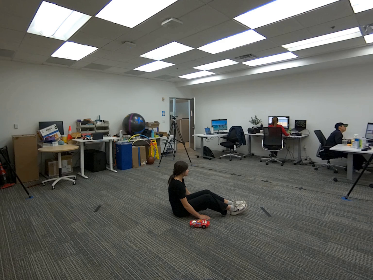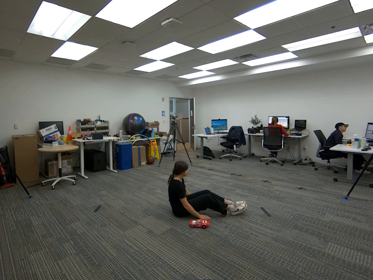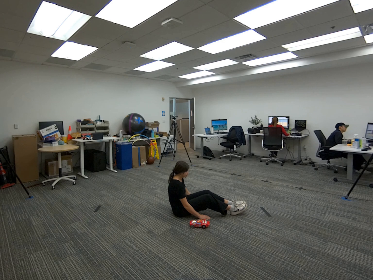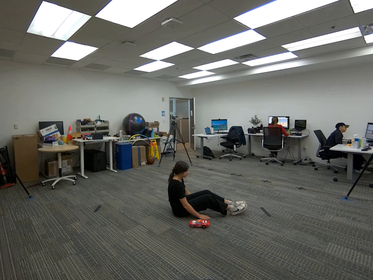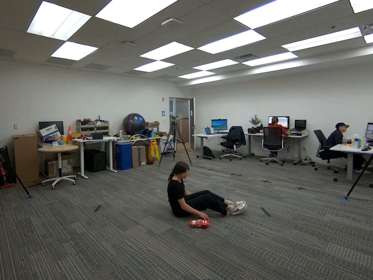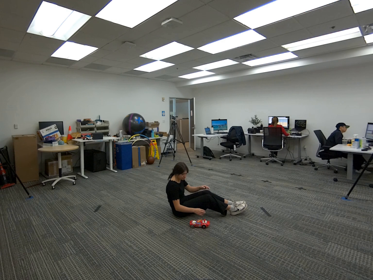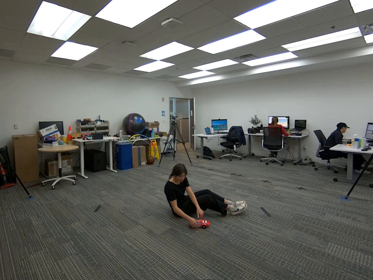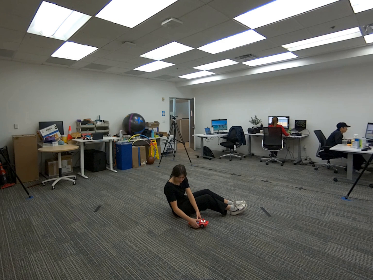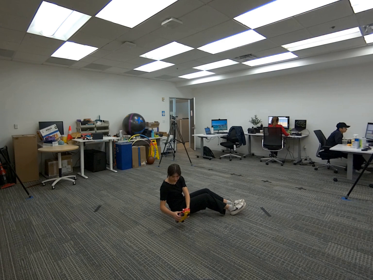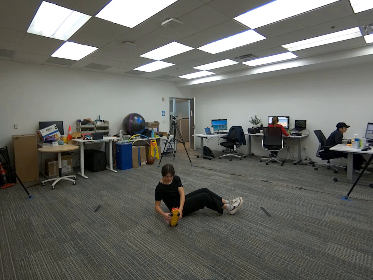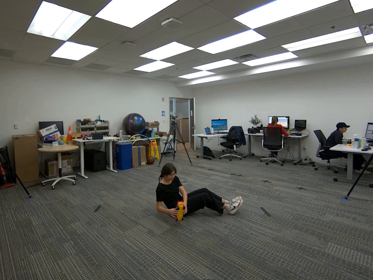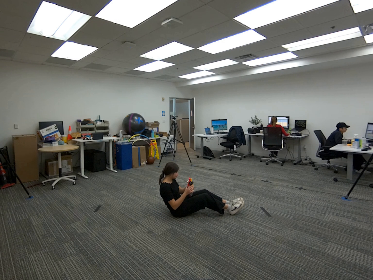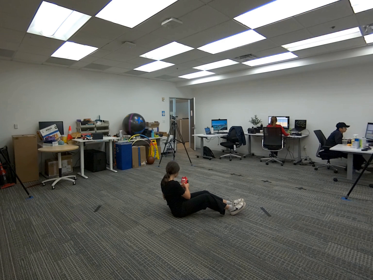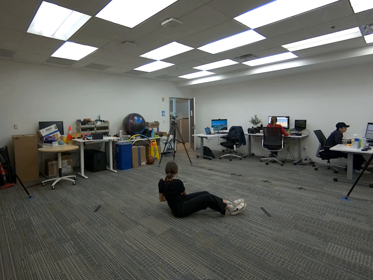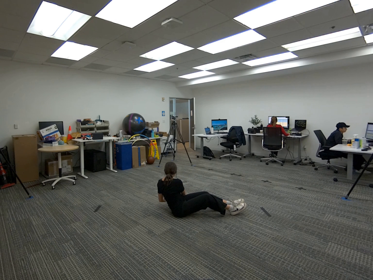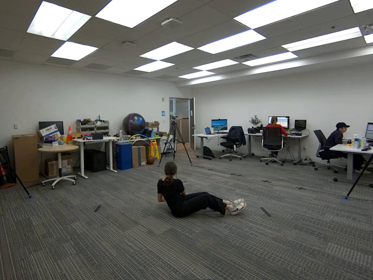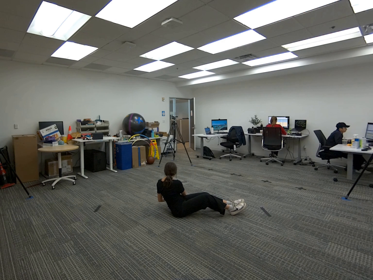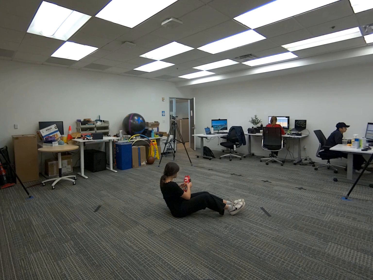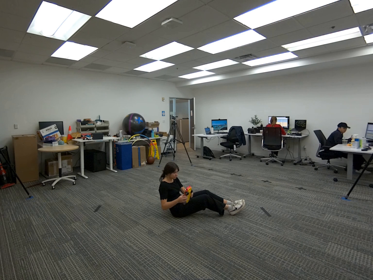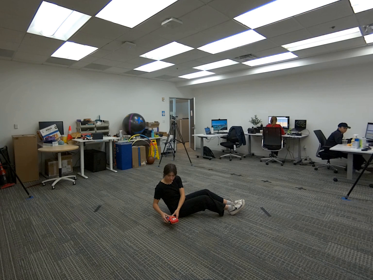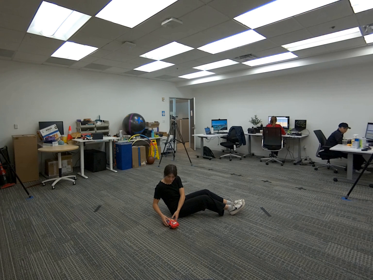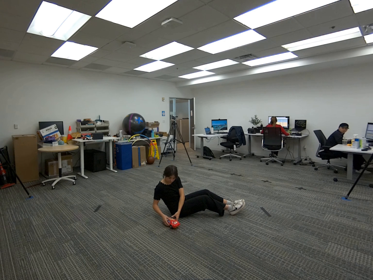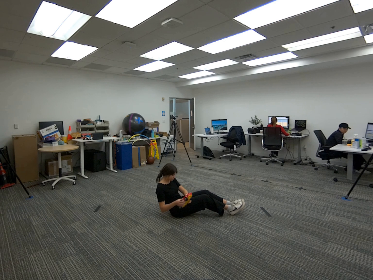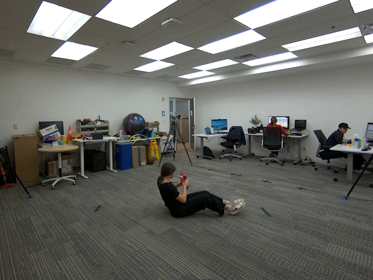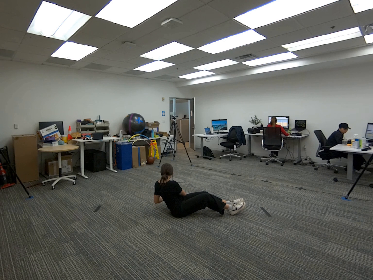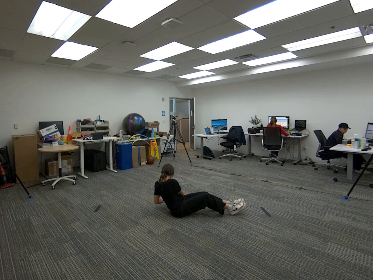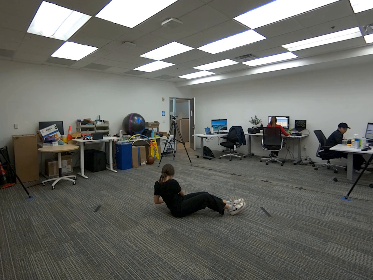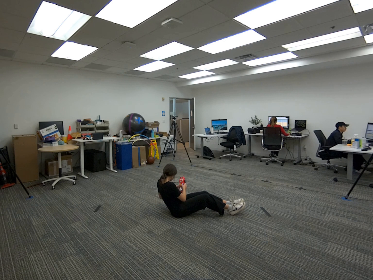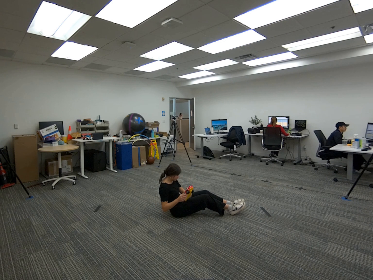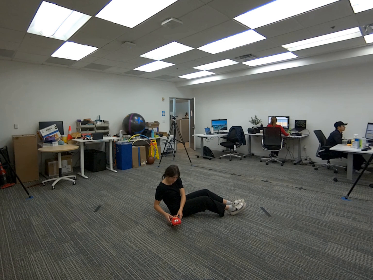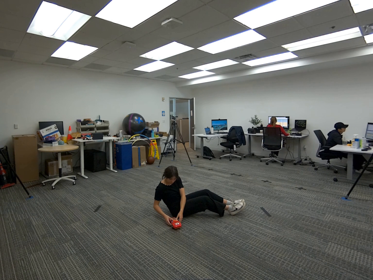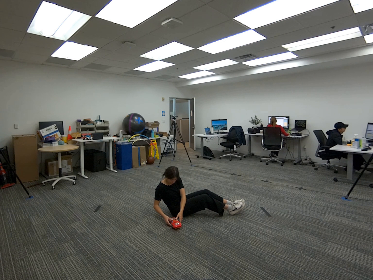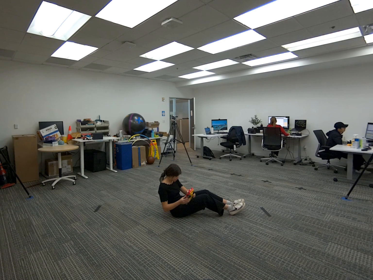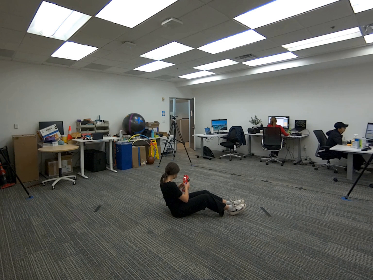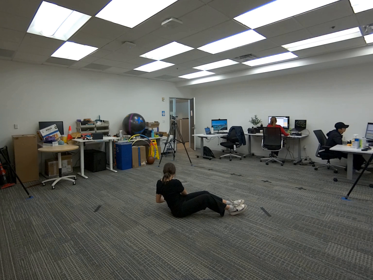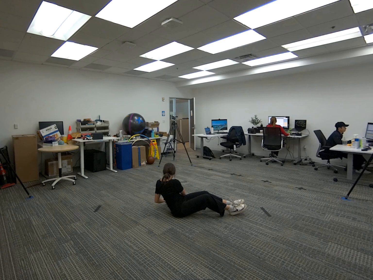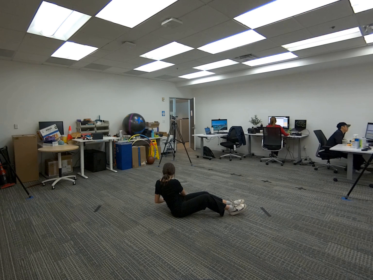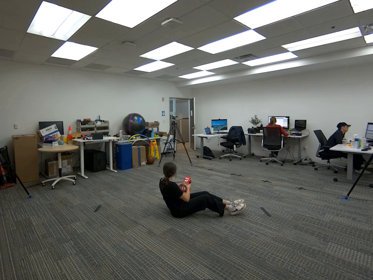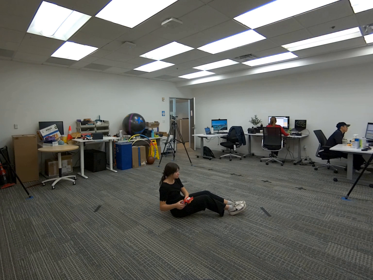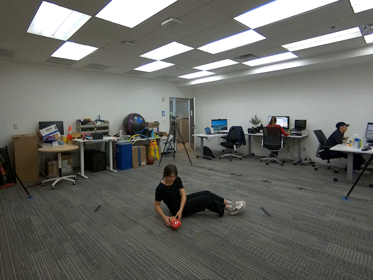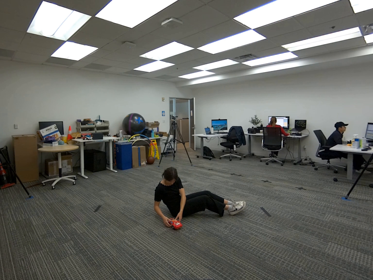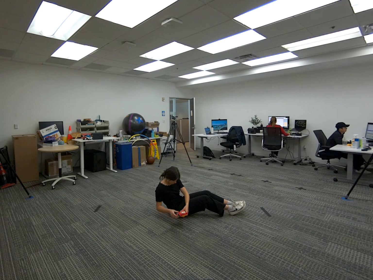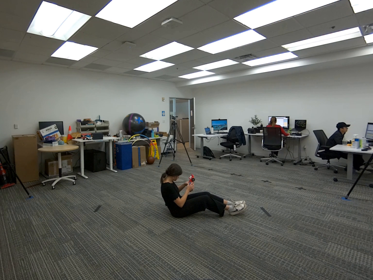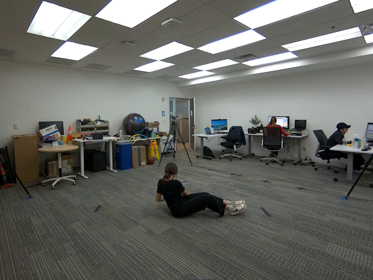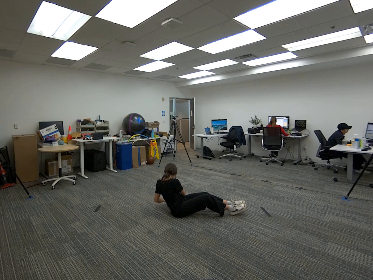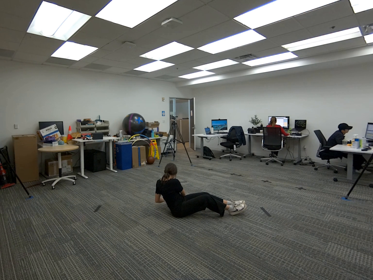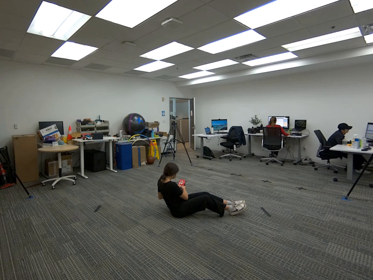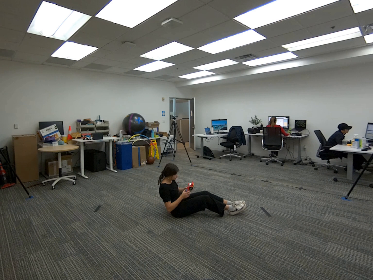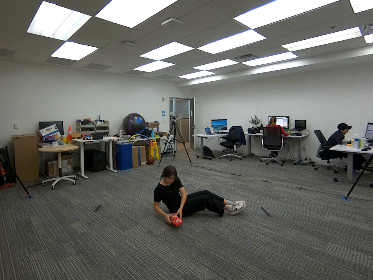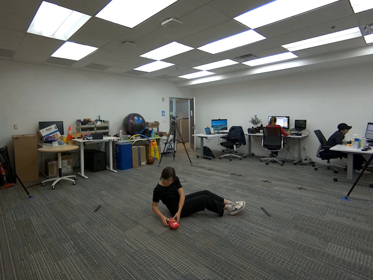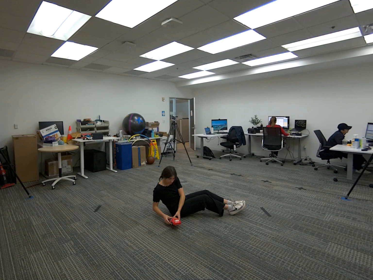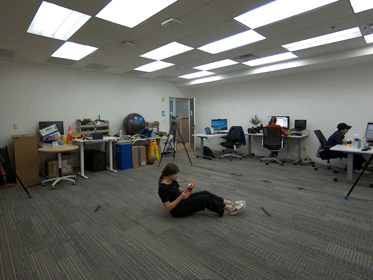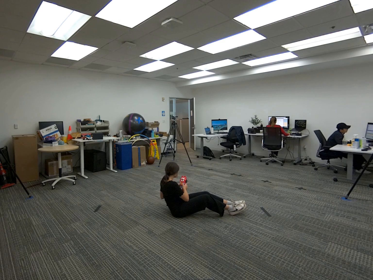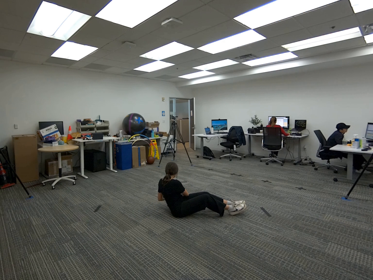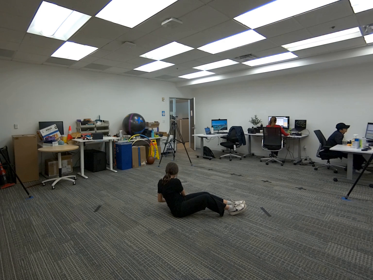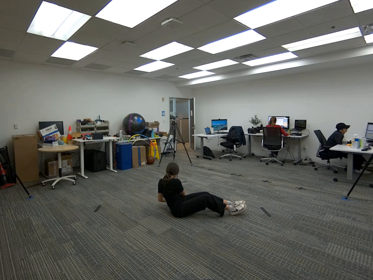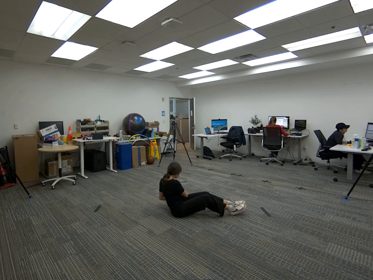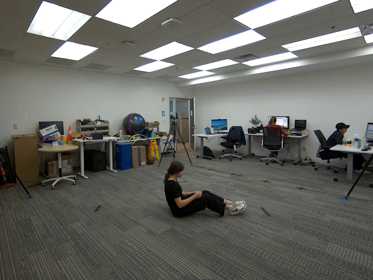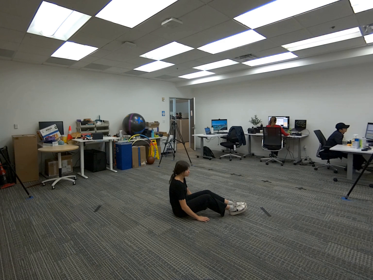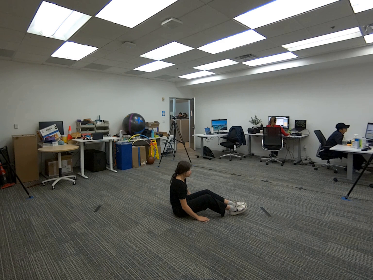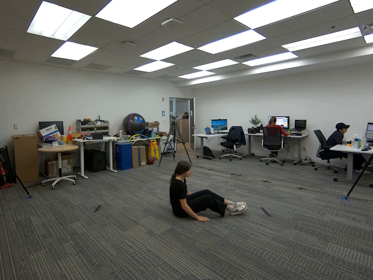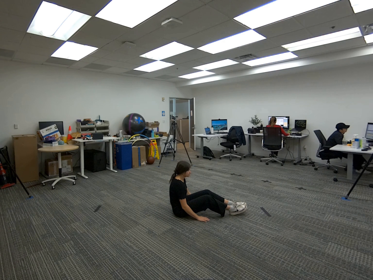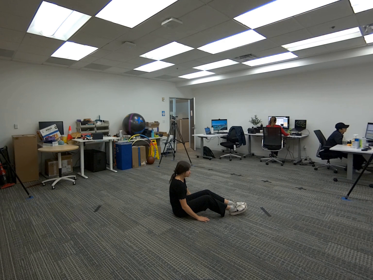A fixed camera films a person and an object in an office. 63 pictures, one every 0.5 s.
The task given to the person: Start with you already sitting on ground, reach over to pick up the car on the ground with both hands, bring it over your legs and put the car on your other side. Then reach back to pick up the car with both hands and bring it to your other side.
